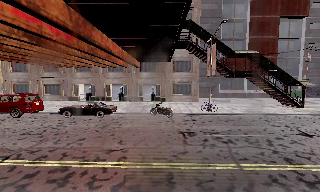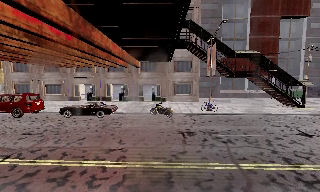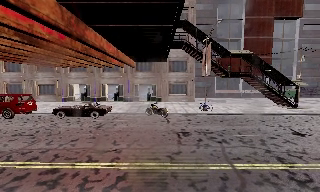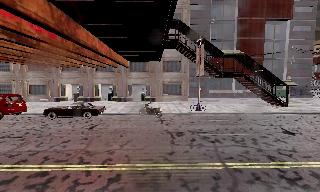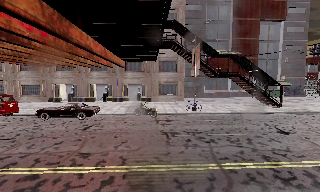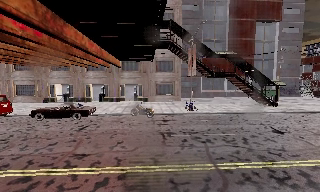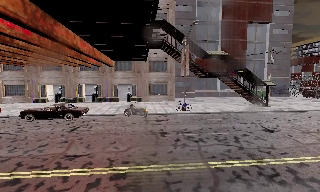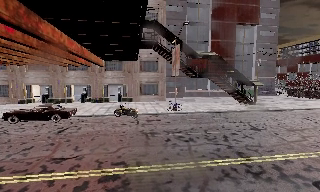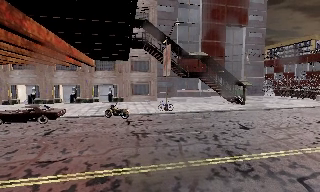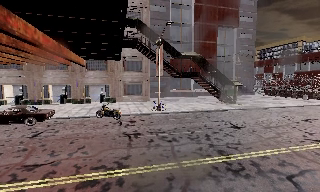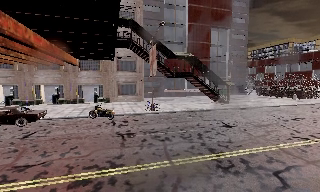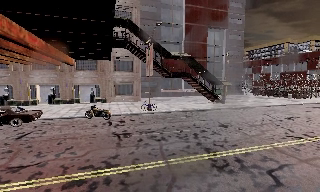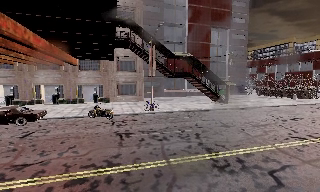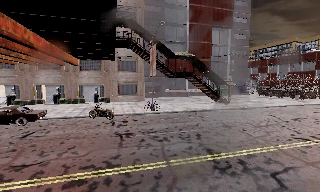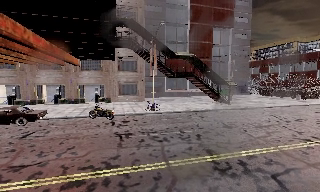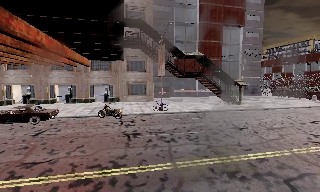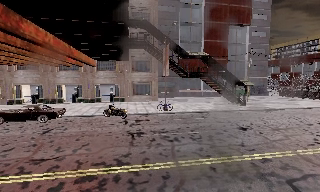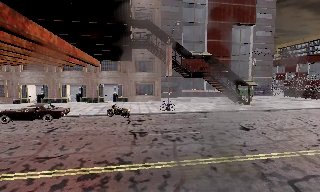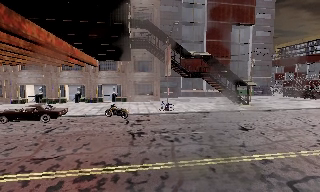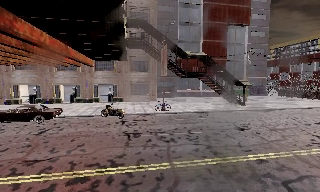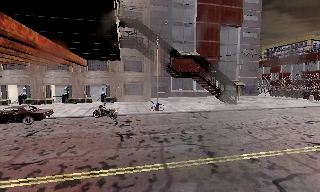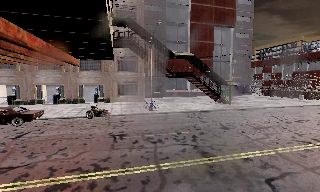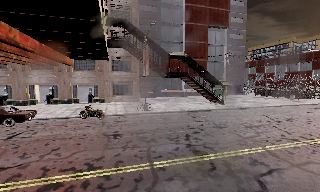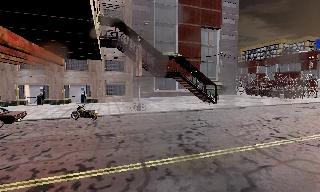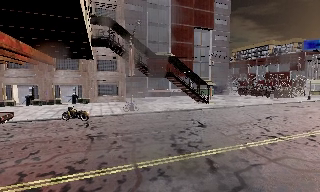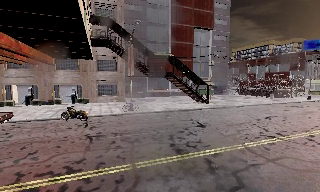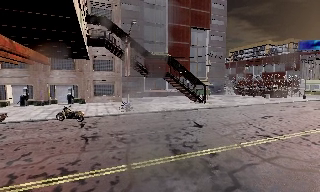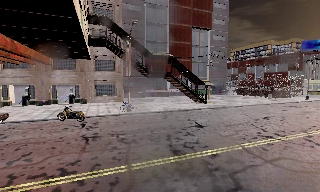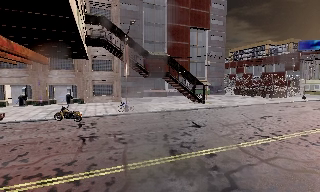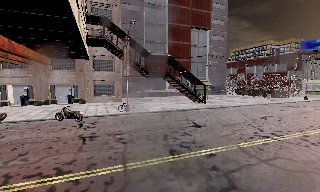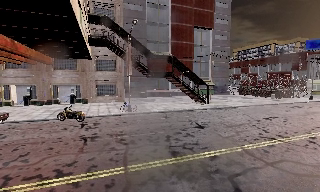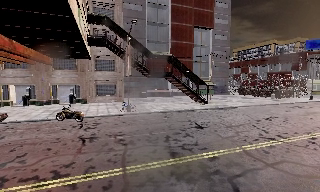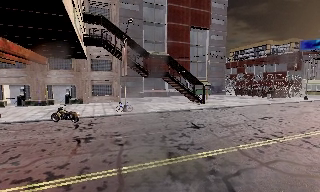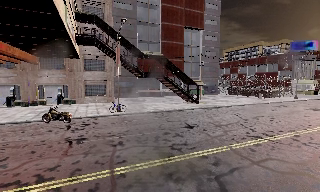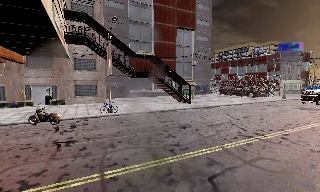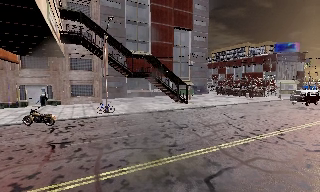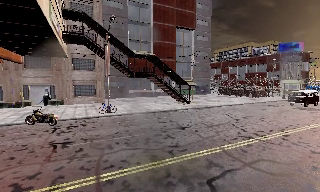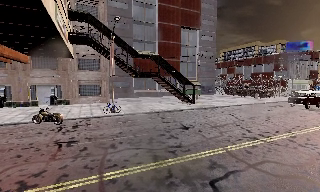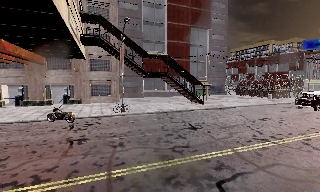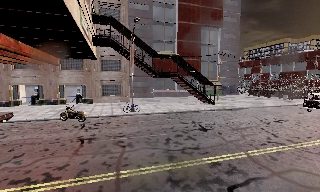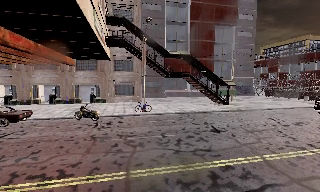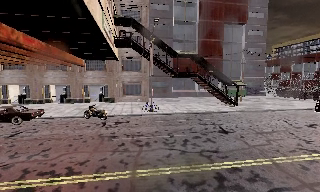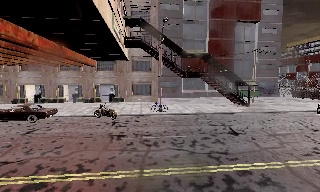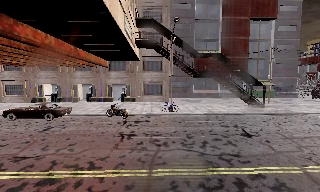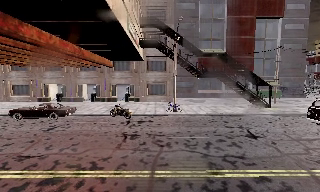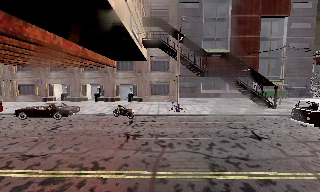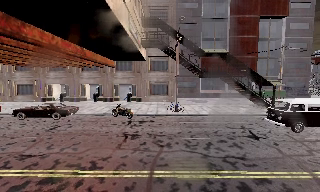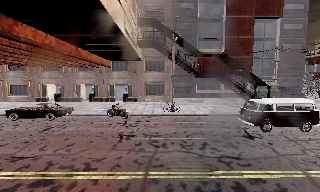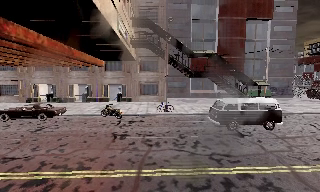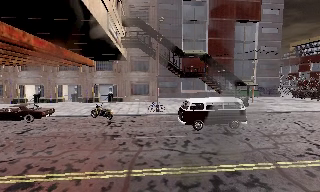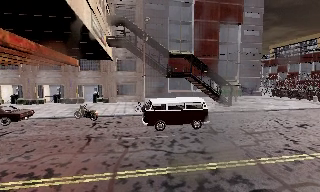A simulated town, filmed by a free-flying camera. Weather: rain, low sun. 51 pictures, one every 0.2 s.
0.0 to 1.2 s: The camera shifts only a little, or ends up much as it began.
1.2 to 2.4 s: The camera pans to its right, which is clockwise from overhead, by about 10 degrees.
2.4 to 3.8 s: The camera shifts only a little, or ends up much as it began.
3.8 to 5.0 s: The camera pans to its right, which is clockwise from overhead, by about 10 degrees.
5.0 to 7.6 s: The camera travels to its right and forward, about 1 m, so close, fixed things drift to the left.
7.6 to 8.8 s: The camera pans to its left, which is counterclockwise from overhead, by about 20 degrees.
8.8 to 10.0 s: The camera shifts only a little, or ends up much as it began.
The film runs forward here.
